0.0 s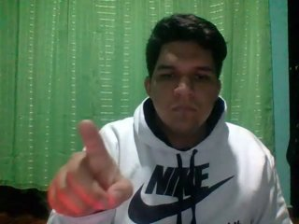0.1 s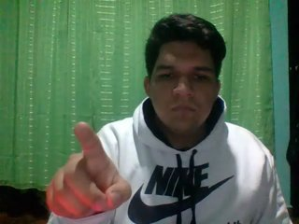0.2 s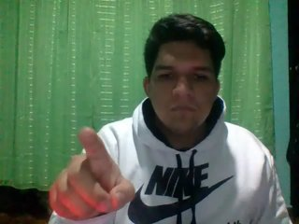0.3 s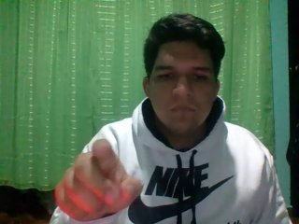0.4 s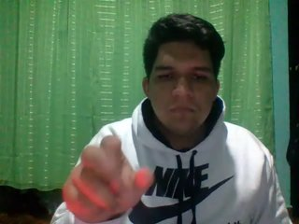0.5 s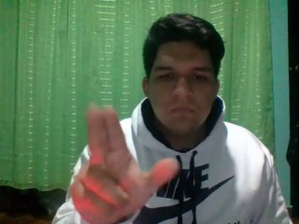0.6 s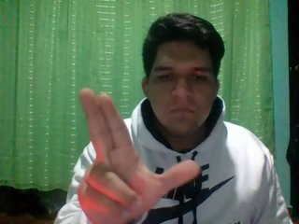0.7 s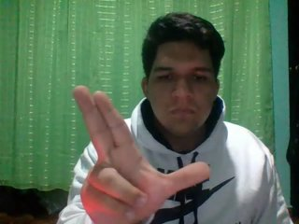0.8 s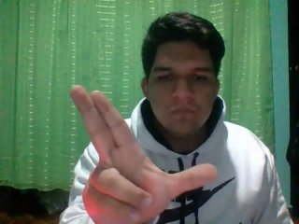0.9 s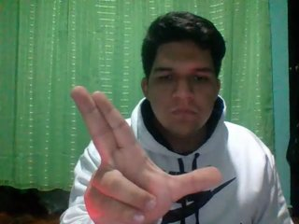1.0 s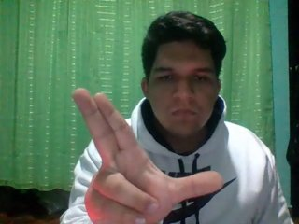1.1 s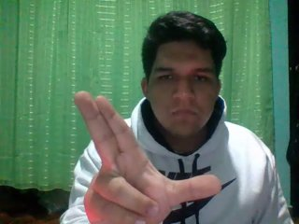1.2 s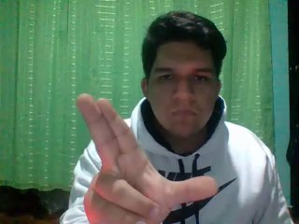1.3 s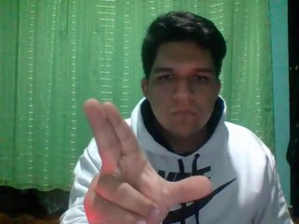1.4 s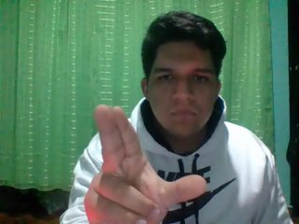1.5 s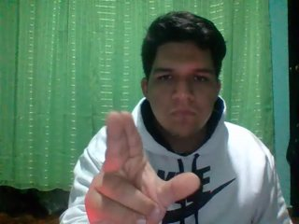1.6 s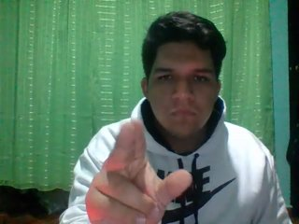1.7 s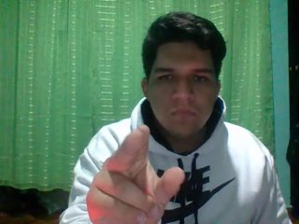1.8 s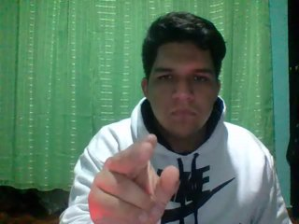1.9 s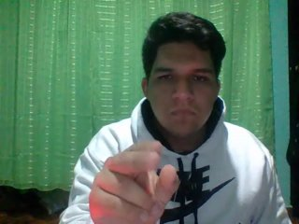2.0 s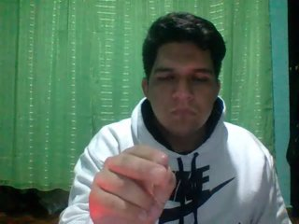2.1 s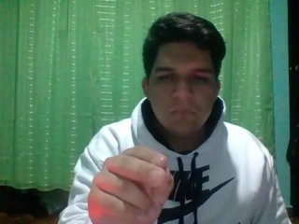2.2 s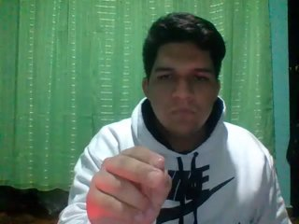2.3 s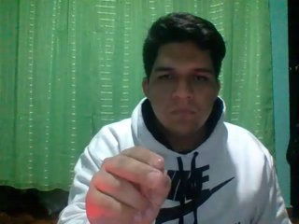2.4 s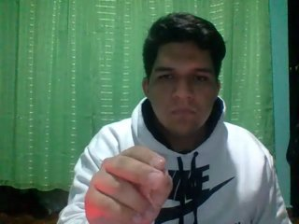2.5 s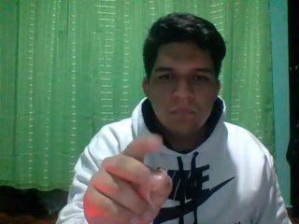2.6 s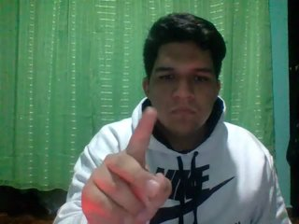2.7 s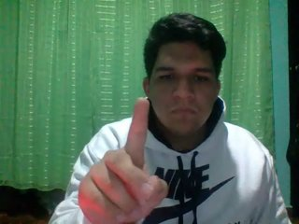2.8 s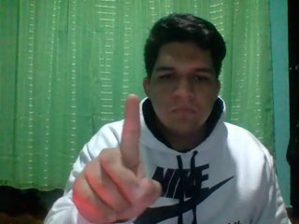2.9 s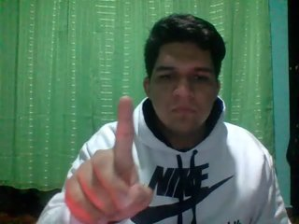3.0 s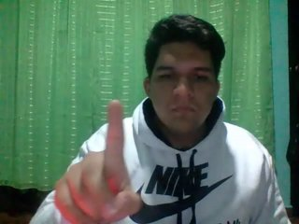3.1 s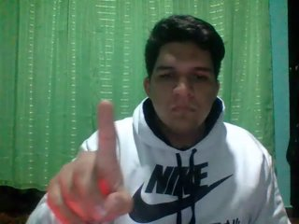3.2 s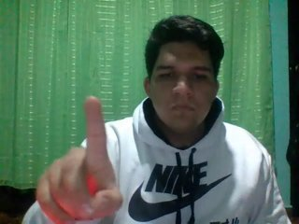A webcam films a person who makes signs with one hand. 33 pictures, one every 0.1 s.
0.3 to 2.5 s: Zoom out.
2.6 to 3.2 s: Pointing with one finger.
